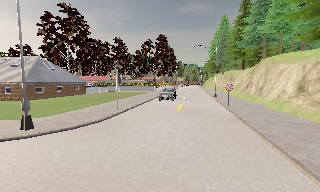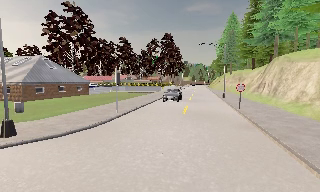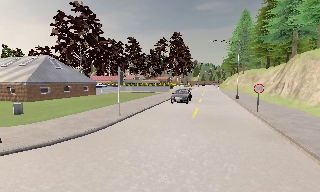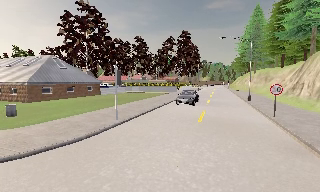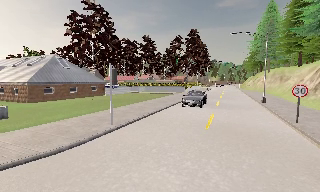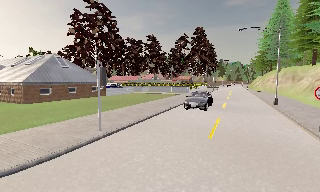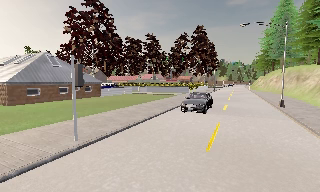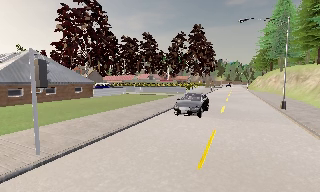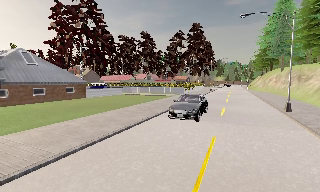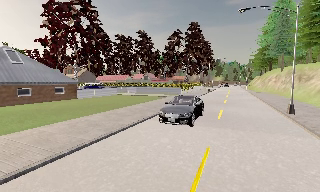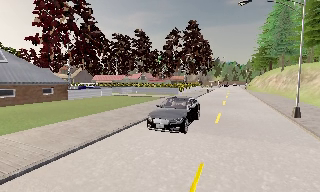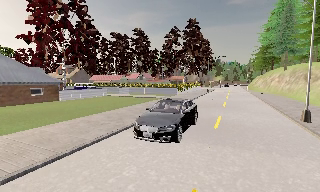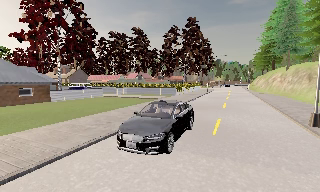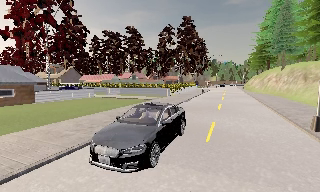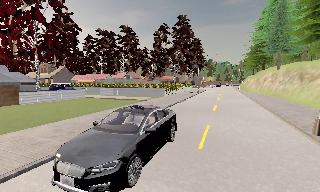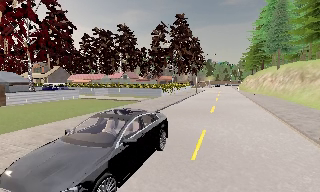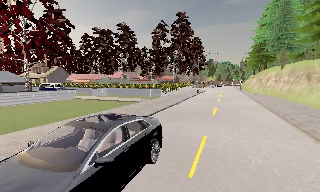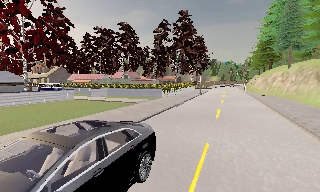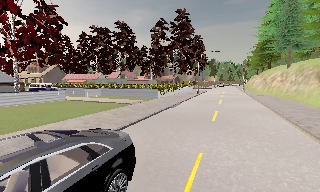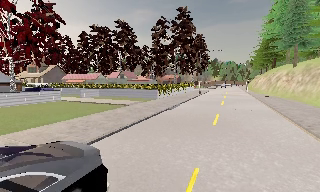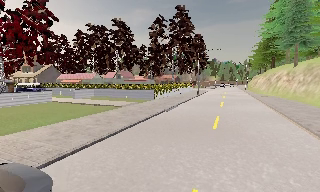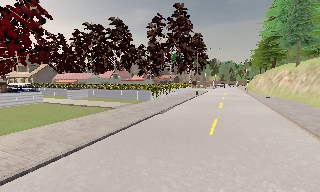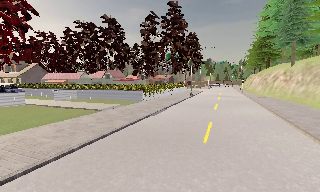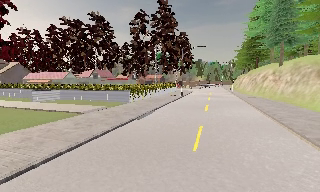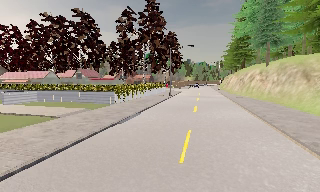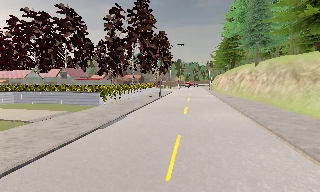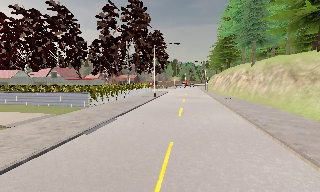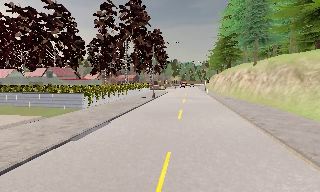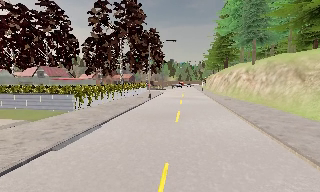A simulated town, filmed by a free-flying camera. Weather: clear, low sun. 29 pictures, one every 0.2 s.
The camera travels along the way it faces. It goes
forward.
0.0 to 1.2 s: The camera pans to its left, which is counterclockwise from overhead, by about 15 degrees. It travels forward, about 8 m, so what stands in front looms larger.
1.2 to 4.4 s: The camera travels forward and to its right, about 16 m, so what stands in front looms larger.
4.4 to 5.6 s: The scene slides to the left, as the camera pans about 15 degrees to its right. It travels forward, about 5 m, so what stands in front looms larger.
The film runs forward here.
